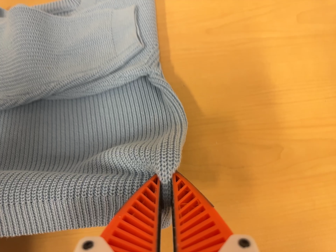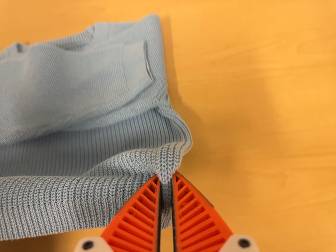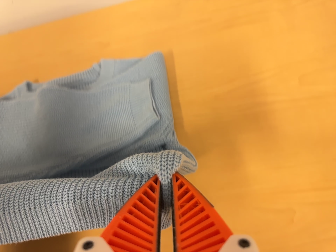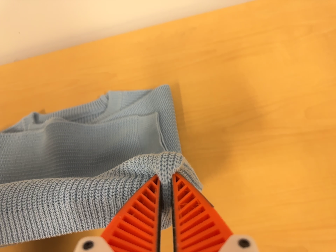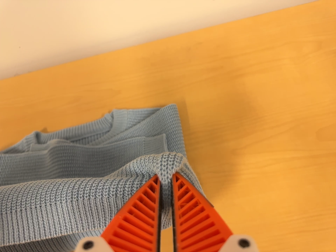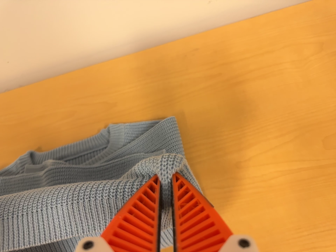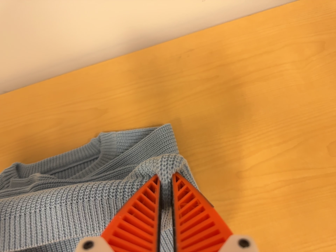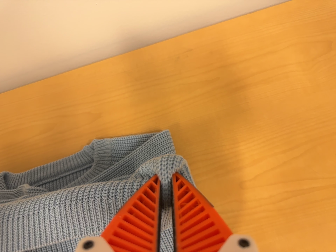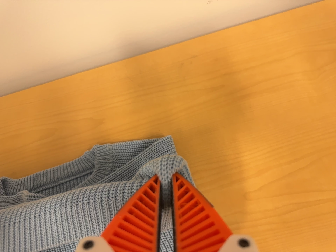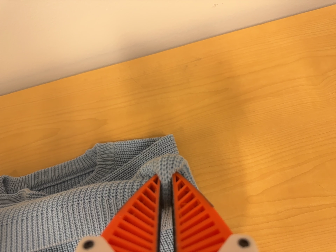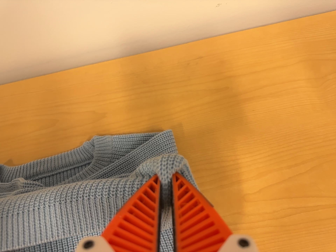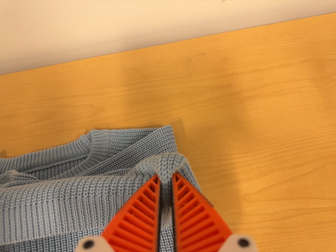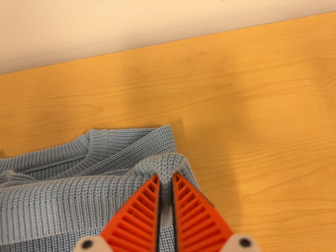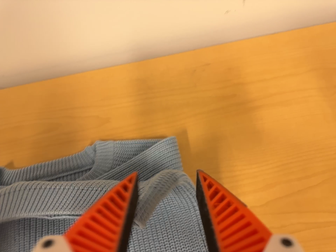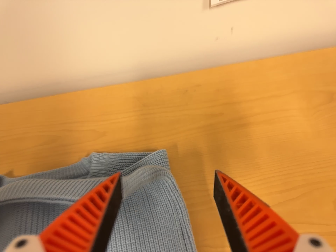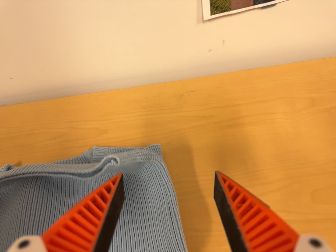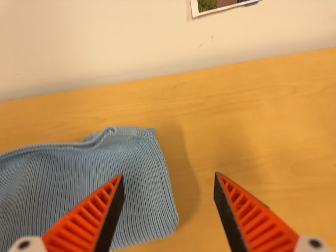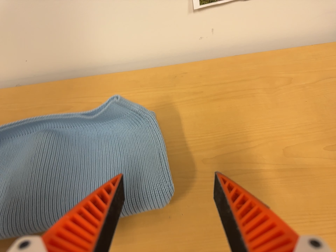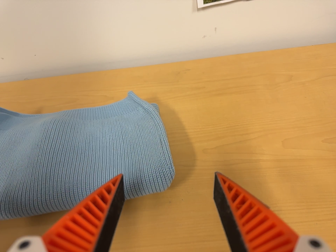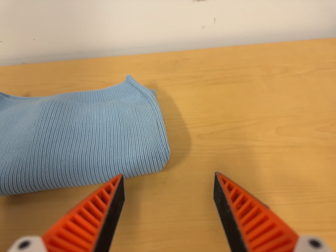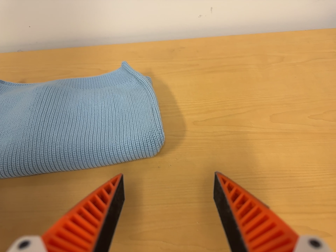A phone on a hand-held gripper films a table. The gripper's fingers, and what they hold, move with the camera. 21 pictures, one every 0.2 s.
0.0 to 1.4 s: The camera travels toward the top of its view, about 22 cm, so close, fixed things drift downward. It rolls about its line of sight by about 10 degrees, and the scene rotates counterclockwise.
1.4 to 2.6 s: The camera shifts only a little, or ends up much as it began.
2.6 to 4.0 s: The camera travels toward the bottom of its view and backward, about 24 cm. Its aim tips toward the top of its view by about 10 degrees.
The film runs forward here.
